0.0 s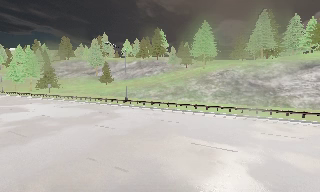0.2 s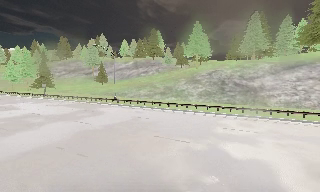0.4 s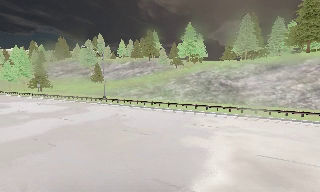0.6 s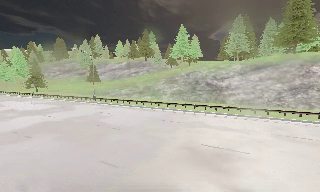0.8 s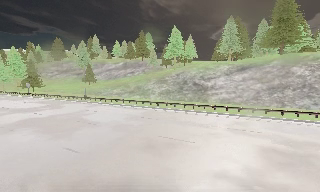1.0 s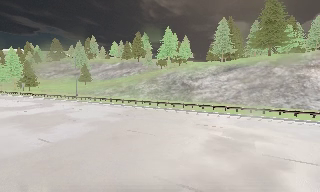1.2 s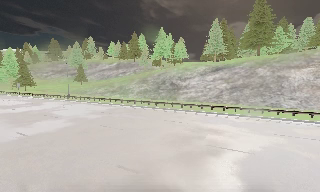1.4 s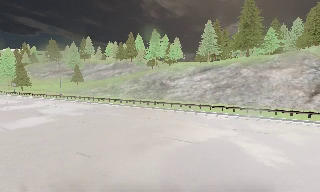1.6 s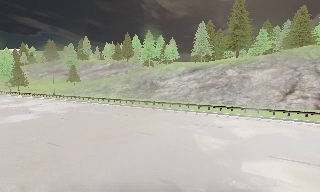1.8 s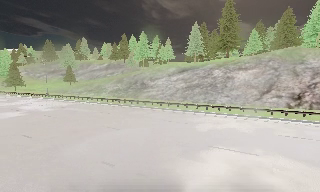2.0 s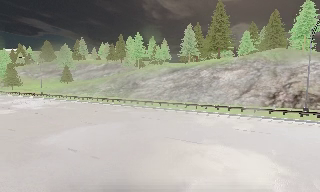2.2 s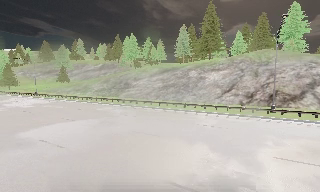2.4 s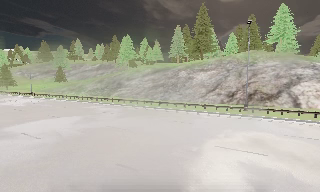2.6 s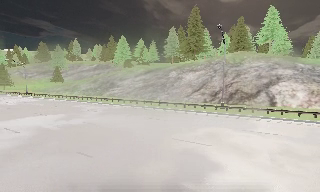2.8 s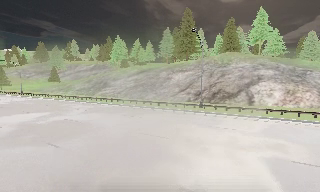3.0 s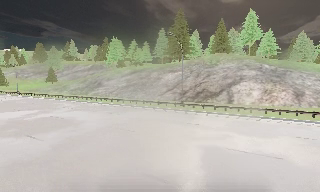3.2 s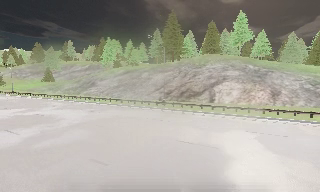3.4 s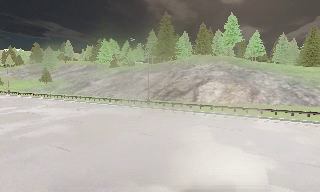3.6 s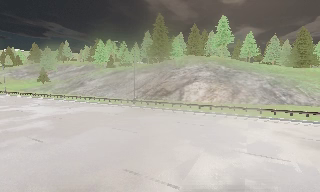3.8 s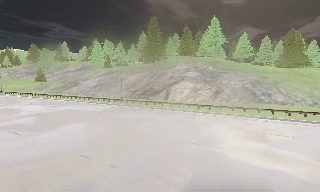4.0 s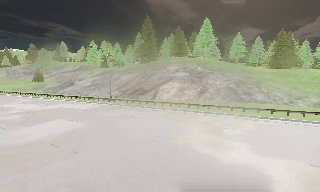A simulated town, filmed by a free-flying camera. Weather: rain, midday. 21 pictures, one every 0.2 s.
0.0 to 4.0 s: The camera travels to its right and backward, about 45 m, so close, fixed things drift to the left.
The film runs backward here.
